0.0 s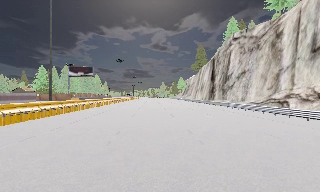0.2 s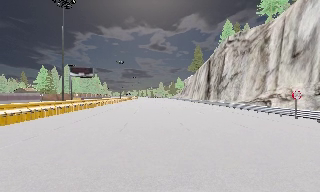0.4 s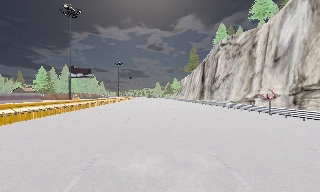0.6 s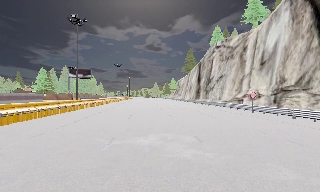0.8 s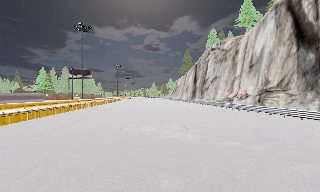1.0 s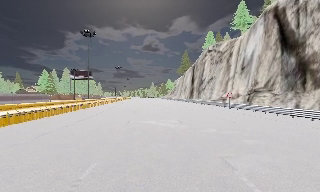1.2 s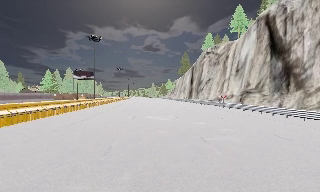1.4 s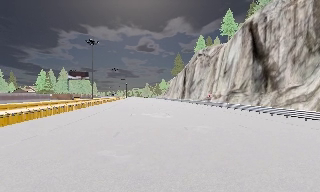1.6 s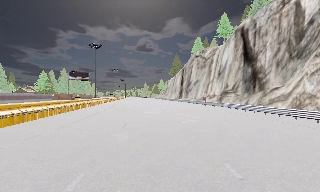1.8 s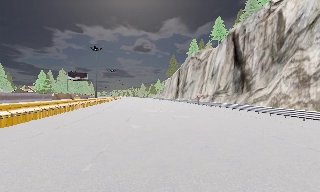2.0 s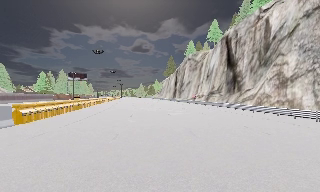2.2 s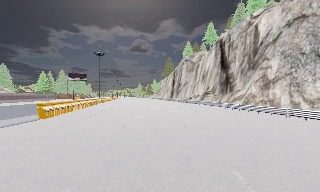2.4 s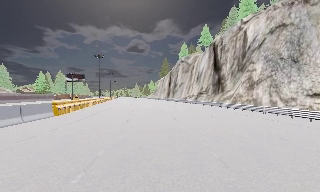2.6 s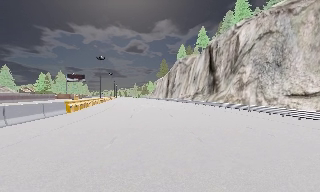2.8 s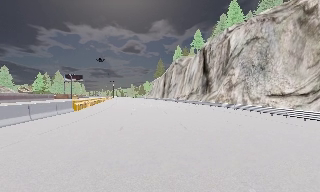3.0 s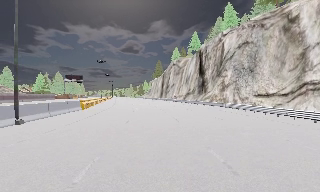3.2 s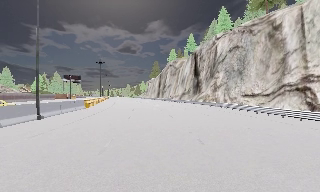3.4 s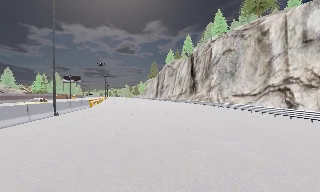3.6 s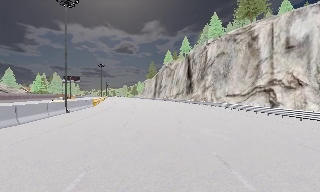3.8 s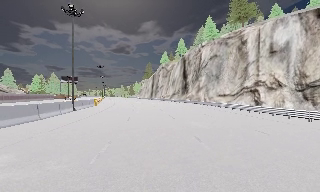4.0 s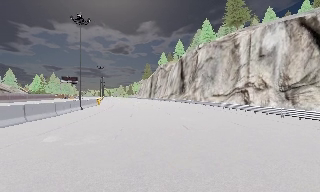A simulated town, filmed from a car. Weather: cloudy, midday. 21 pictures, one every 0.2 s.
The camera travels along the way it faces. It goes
backward.
0.0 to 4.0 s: The camera swings to its right by about 15 degrees, and the scene slides to the left. It travels backward, about 45 m, so what stands in front gets smaller.
The film runs backward here.
